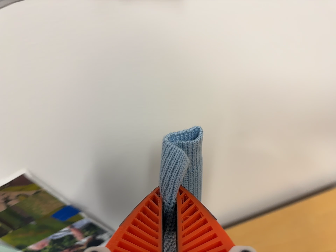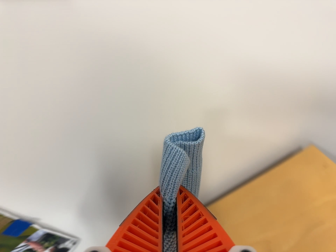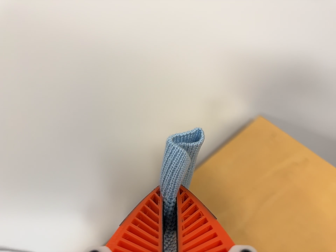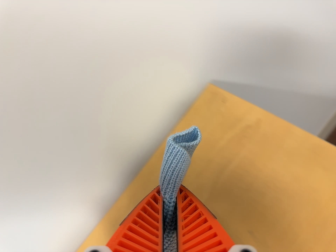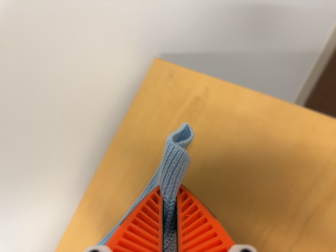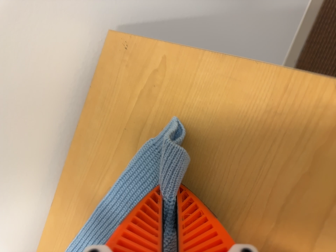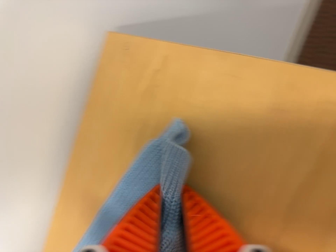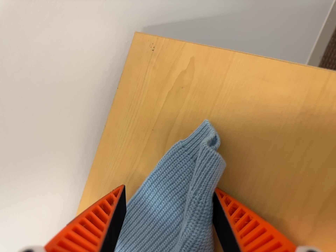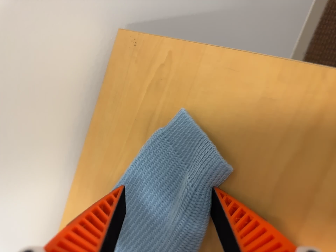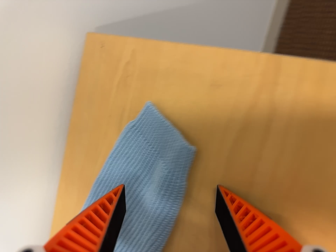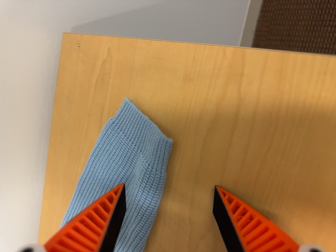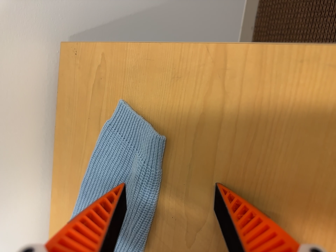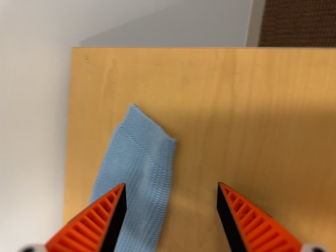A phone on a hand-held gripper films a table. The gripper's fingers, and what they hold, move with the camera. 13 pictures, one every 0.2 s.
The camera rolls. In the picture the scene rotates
counterclockwise.
The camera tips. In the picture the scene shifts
upward.
0.0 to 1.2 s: The camera travels to its right and forward, about 38 cm, so close, fixed things drift to the left. Its aim tips toward the bottom of its view by about 10 degrees, and the scene shifts upward. It rolls about its line of sight by about 50 degrees, and the scene rotates counterclockwise.
1.2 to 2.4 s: The camera travels backward and to its right, about 9 cm, so what stands in front gets smaller. It rolls about its line of sight by about 10 degrees, and the scene rotates counterclockwise.
The film runs backward here.
